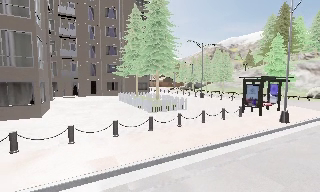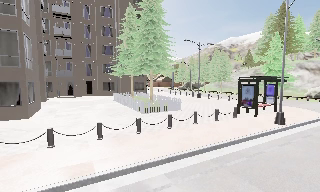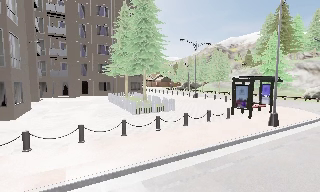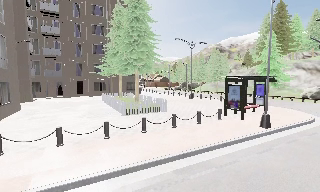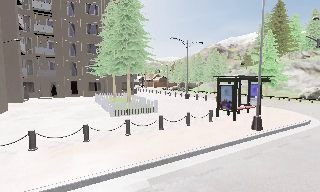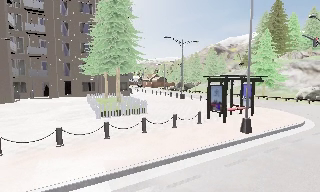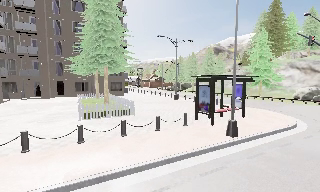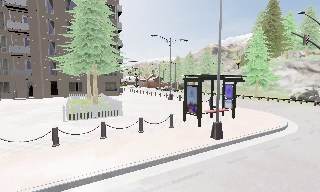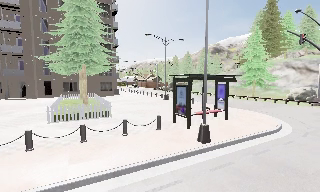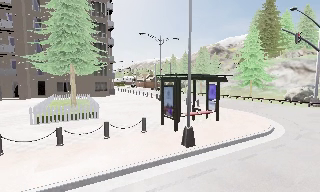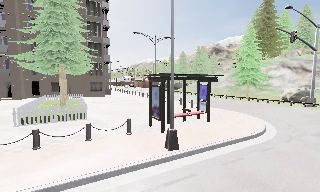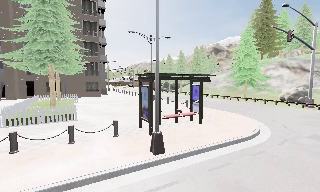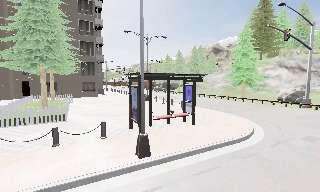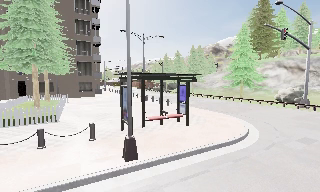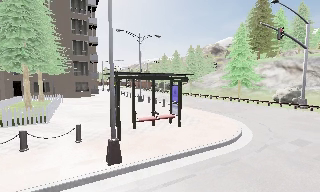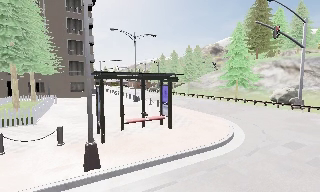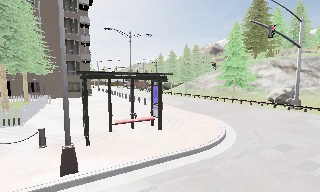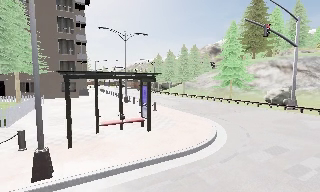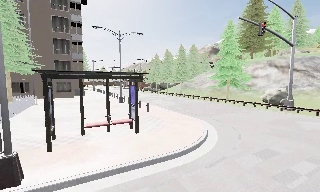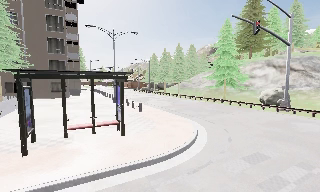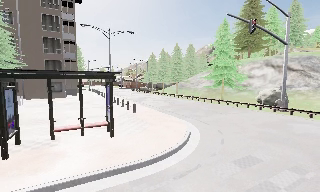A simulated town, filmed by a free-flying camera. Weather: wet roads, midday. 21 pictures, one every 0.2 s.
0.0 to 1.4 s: The camera travels to its right and forward, about 6 m, so close, fixed things drift to the left.
1.4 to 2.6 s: The camera travels to its right and forward, about 4 m, so close, fixed things drift to the left. It loses speed.
2.6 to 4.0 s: The camera travels to its right and forward, about 4 m, so close, fixed things drift to the left.
The film runs forward here.
